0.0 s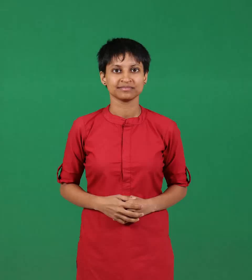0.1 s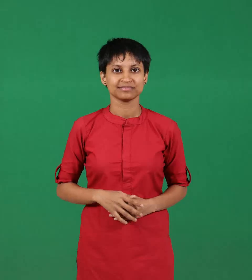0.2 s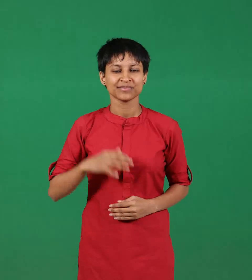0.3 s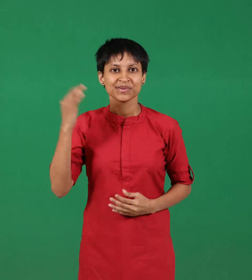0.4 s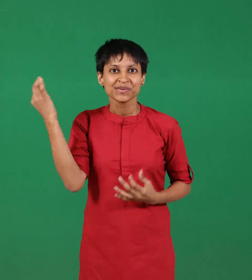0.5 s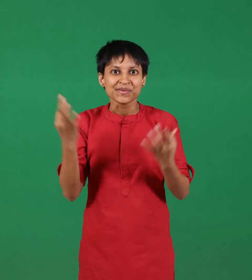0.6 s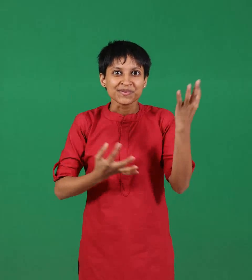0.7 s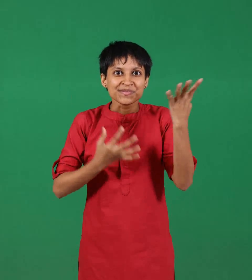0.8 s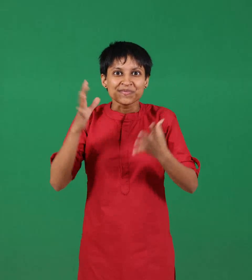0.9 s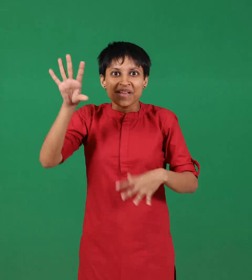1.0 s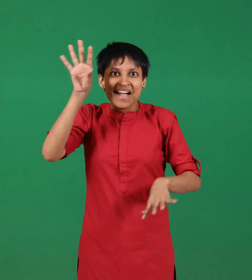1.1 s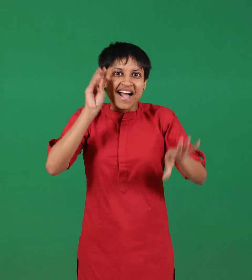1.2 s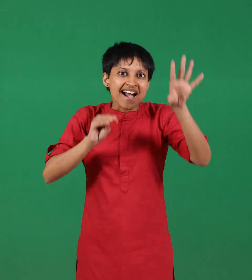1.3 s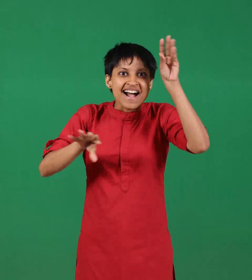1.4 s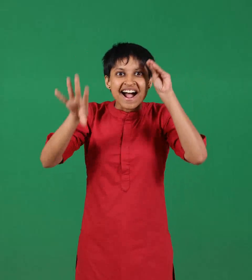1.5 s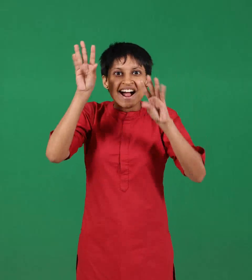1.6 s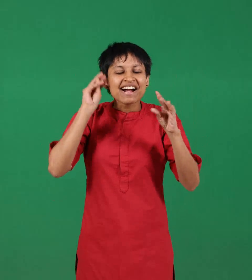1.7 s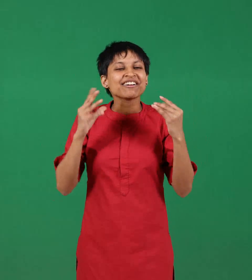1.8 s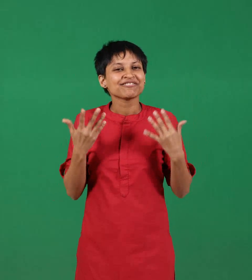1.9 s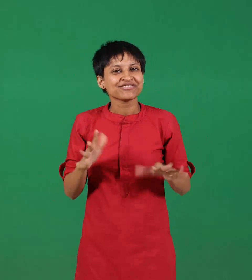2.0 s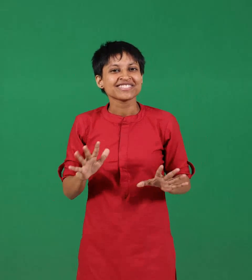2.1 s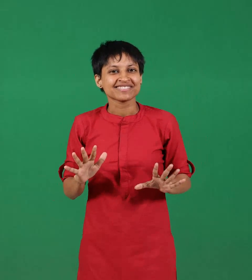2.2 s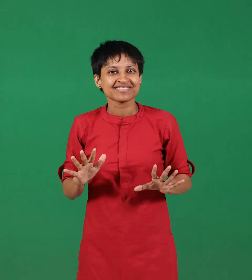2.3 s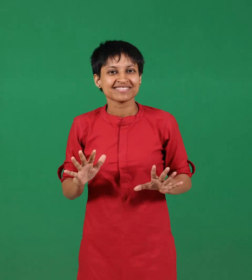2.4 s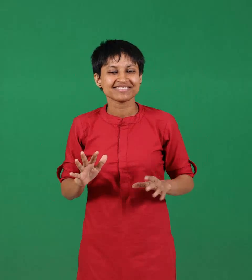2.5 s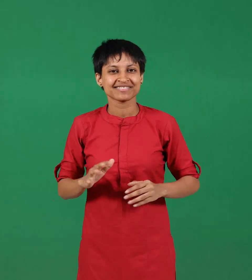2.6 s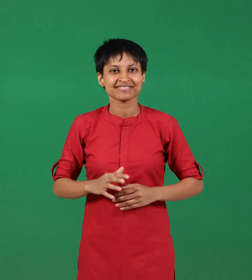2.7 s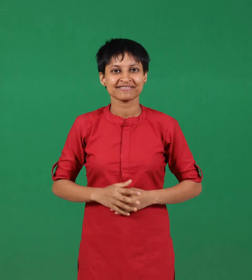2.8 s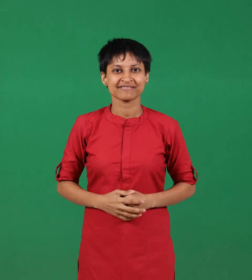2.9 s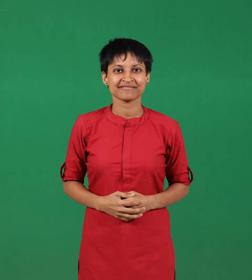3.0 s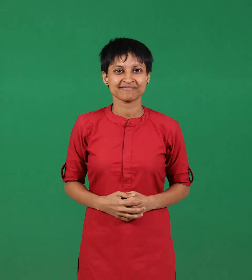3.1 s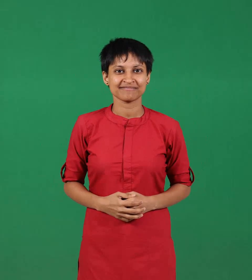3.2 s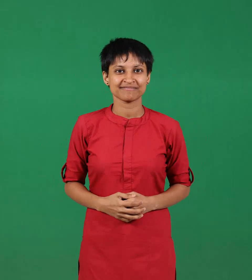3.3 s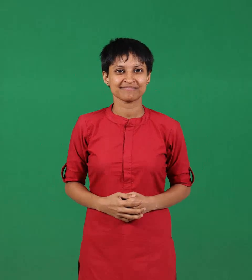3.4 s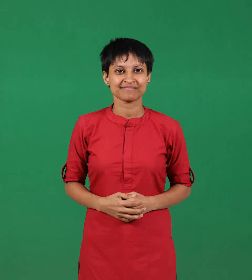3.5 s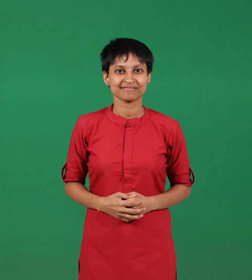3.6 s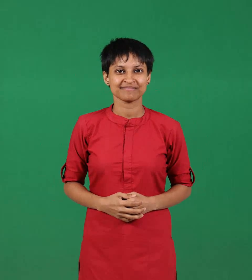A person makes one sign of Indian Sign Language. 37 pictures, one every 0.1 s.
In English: explored
